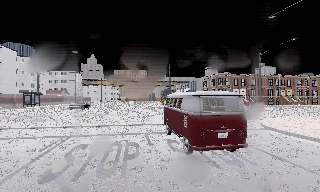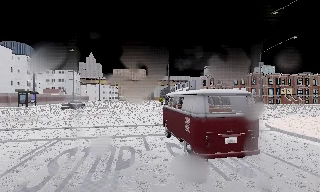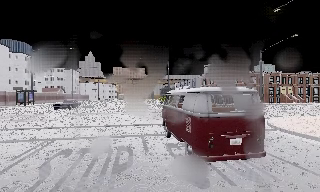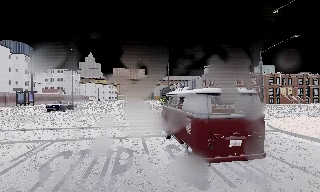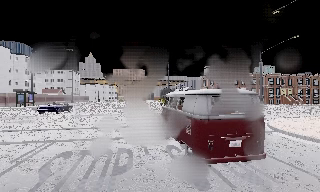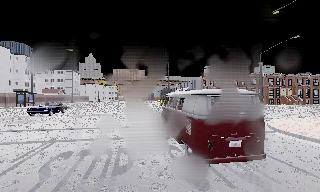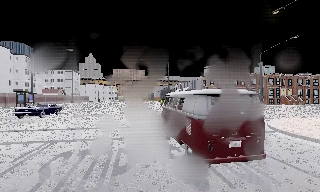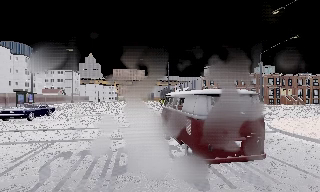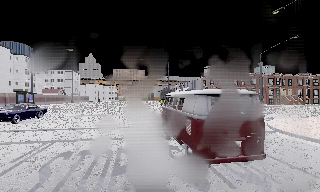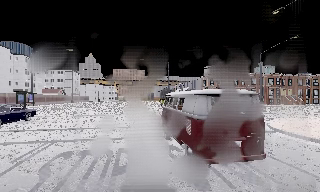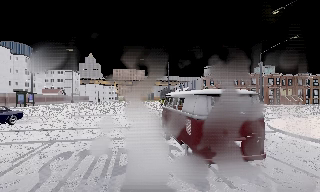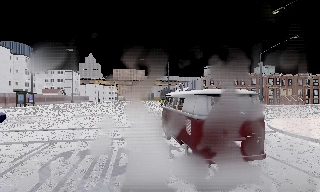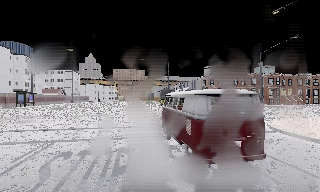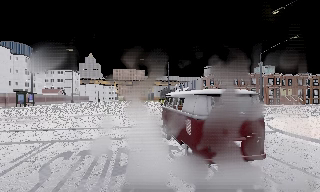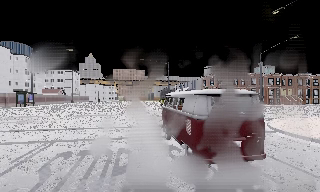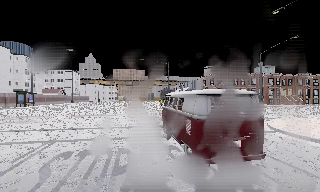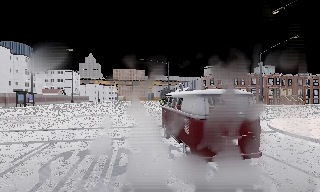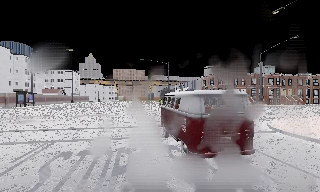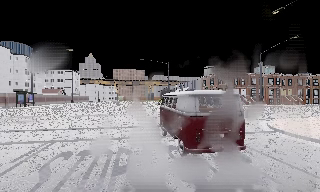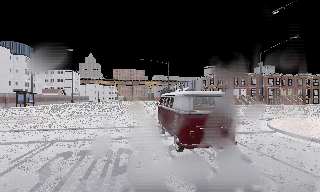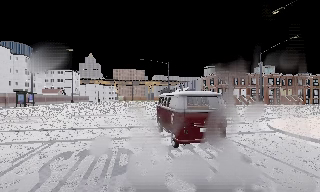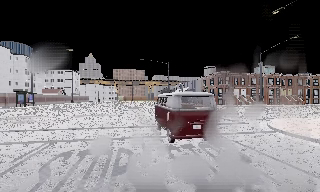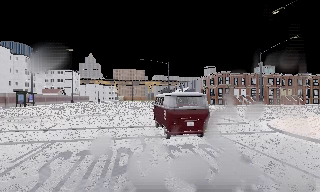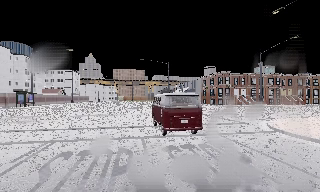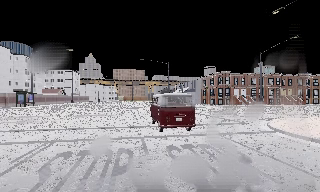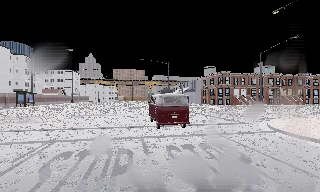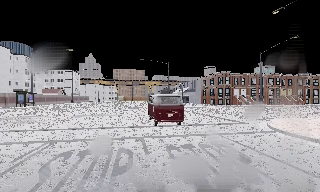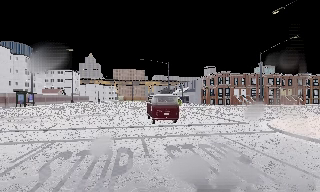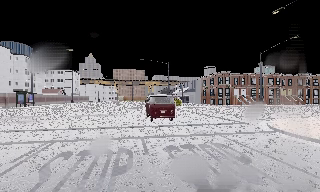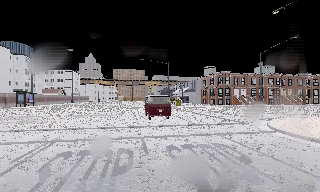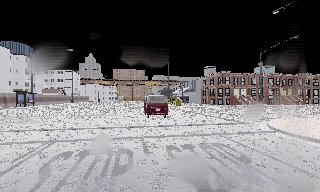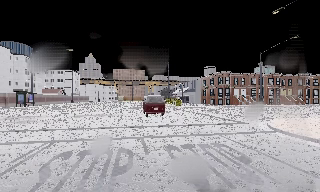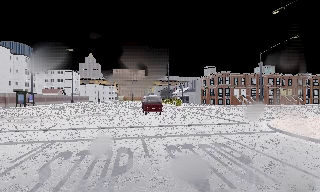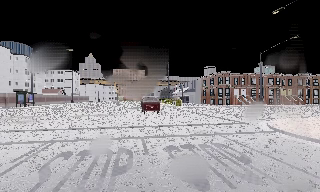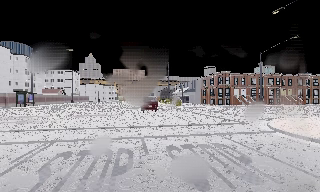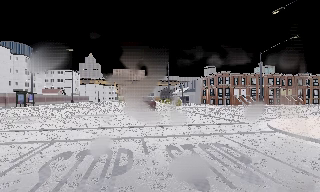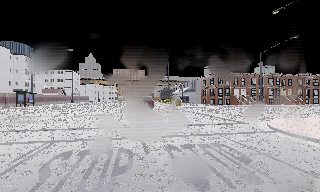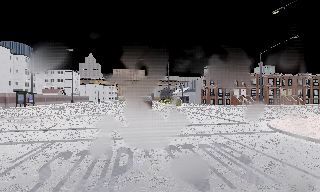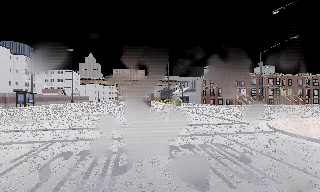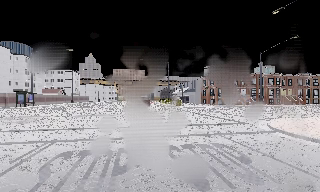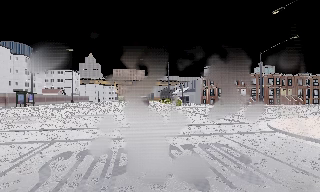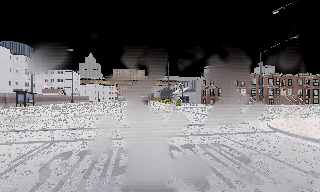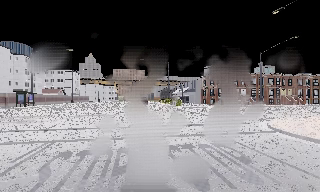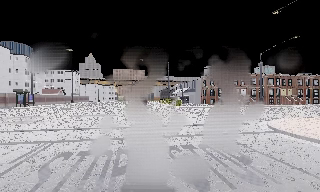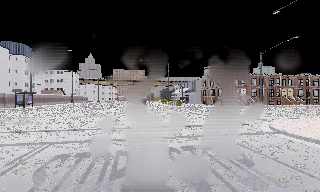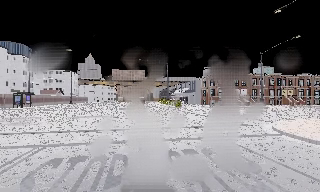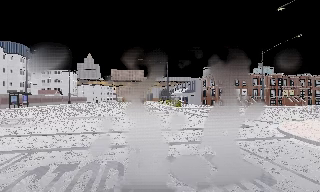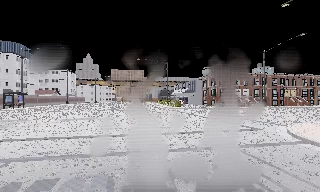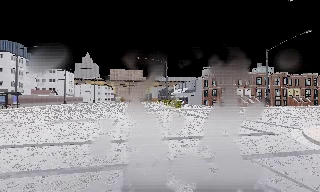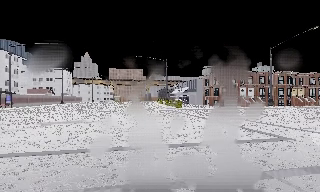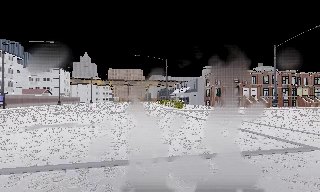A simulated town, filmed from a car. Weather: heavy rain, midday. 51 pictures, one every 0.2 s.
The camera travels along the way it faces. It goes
forward.
0.0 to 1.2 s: The camera travels forward, about 1 m, so what stands in front looms larger. It loses speed.
1.2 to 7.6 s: The camera keeps its place and its aim.
7.6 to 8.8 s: The camera shifts only a little, or ends up much as it began.
8.8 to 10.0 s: The camera travels forward, about 5 m, so what stands in front looms larger. It gains speed.
The film runs forward here.
